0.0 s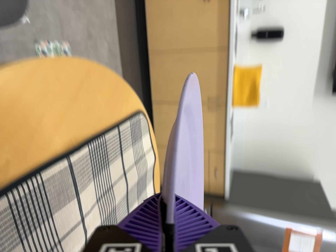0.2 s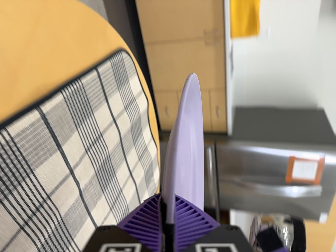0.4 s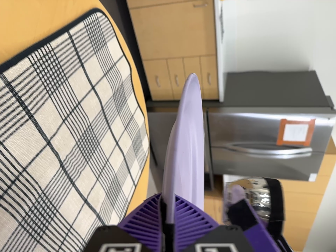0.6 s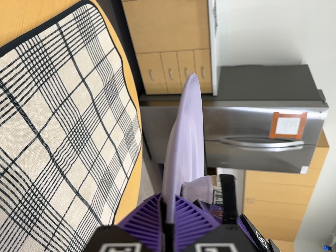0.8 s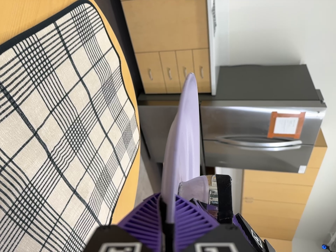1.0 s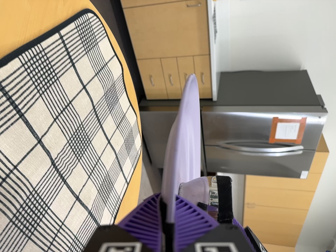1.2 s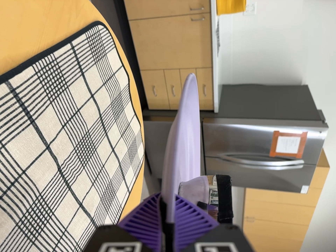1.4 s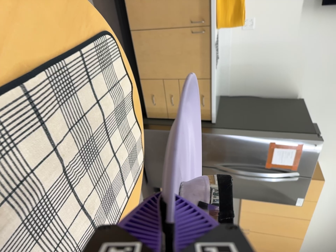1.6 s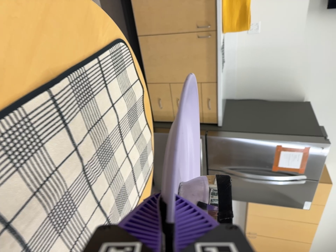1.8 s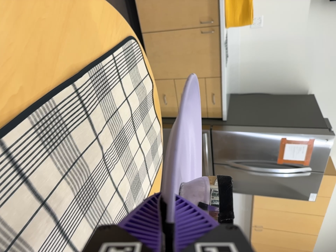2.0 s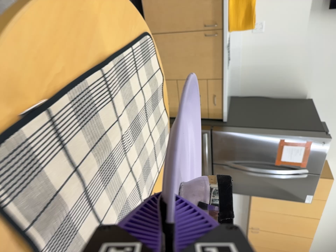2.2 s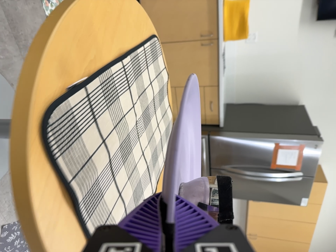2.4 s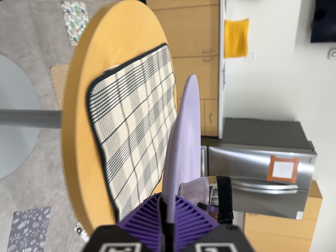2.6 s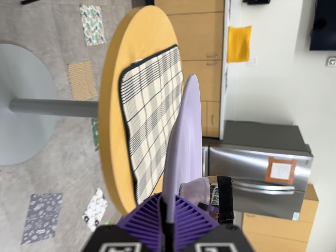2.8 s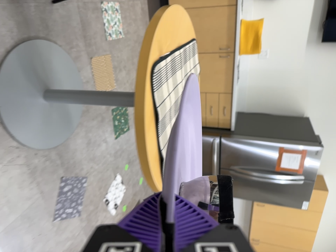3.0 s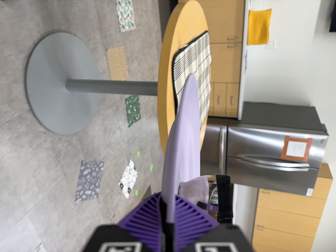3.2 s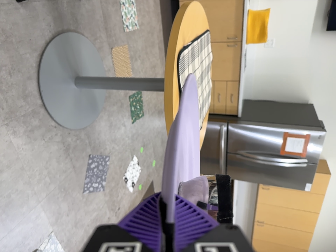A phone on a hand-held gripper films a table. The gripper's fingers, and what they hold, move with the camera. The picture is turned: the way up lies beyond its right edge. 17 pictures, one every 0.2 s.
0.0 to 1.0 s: The camera travels forward and to its right, about 9 cm, so what stands in front looms larger. Its aim tips toward the bottom of its view by about 20 degrees, and the scene shifts upward. It rolls about its line of sight by about 10 degrees, and the scene rotates counterclockwise.
1.0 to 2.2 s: The camera travels backward, toward the bottom of its view and to its left, about 30 cm, so what stands in front gets smaller. Its aim tips toward the top of its view by about 10 degrees.
2.2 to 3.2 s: The camera travels backward and toward the bottom of its view, about 60 cm, so what stands in front gets smaller.
The film runs backward here.
